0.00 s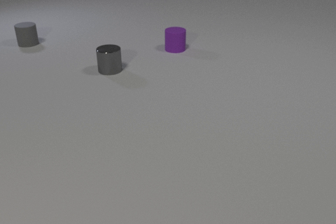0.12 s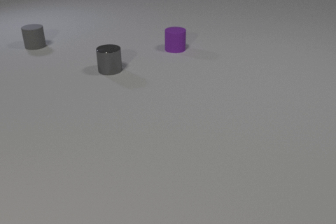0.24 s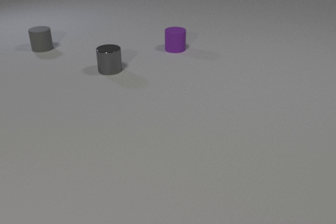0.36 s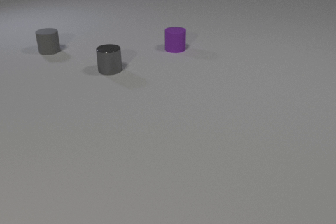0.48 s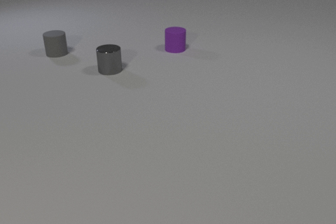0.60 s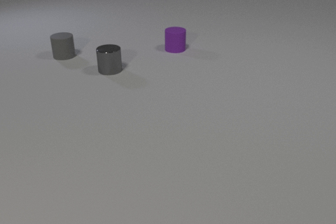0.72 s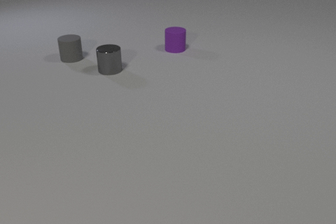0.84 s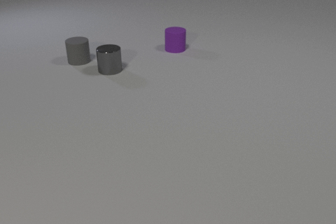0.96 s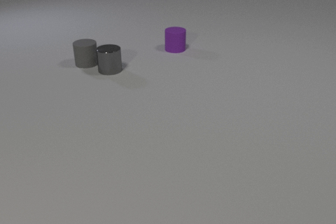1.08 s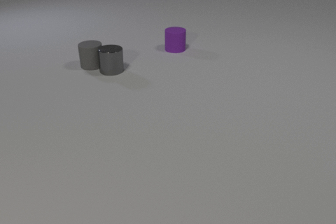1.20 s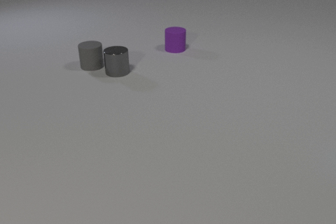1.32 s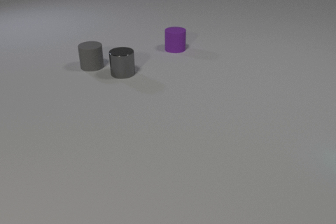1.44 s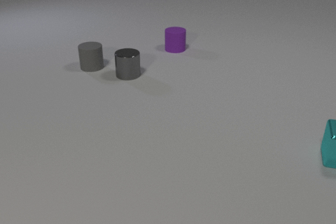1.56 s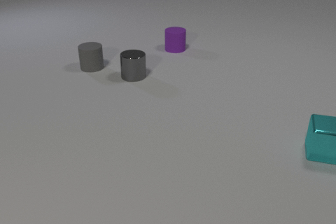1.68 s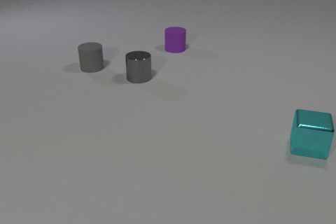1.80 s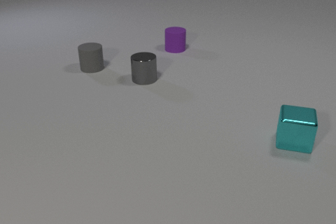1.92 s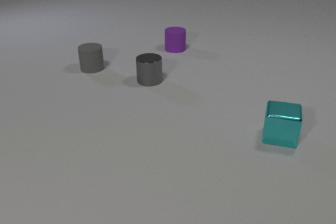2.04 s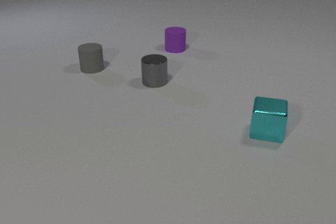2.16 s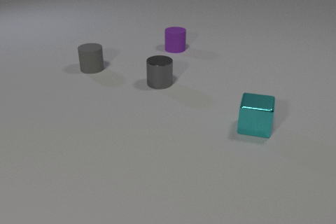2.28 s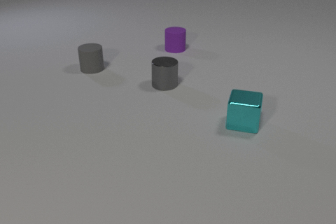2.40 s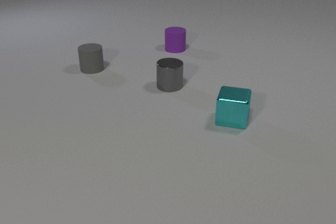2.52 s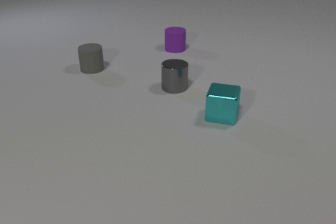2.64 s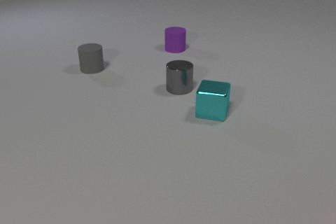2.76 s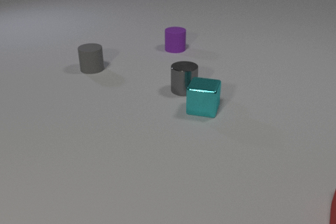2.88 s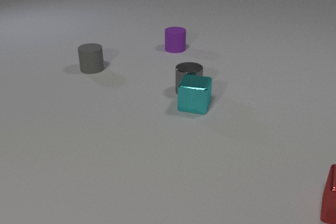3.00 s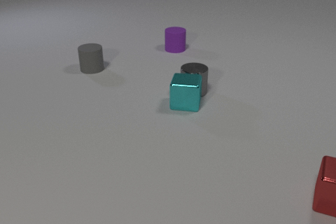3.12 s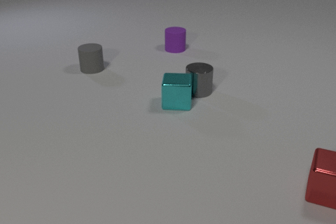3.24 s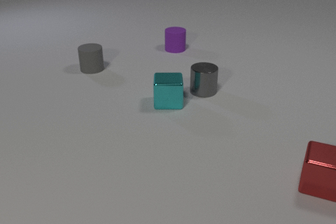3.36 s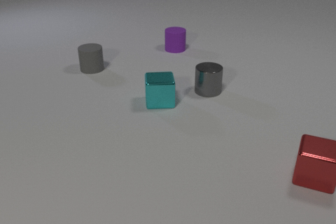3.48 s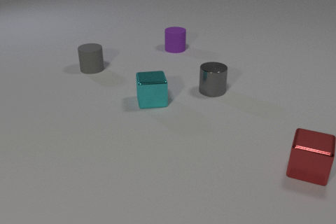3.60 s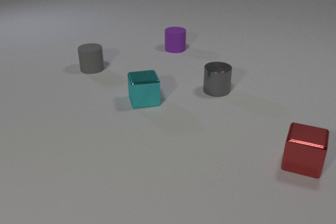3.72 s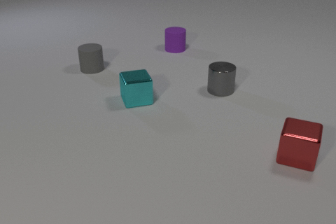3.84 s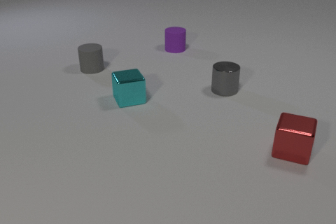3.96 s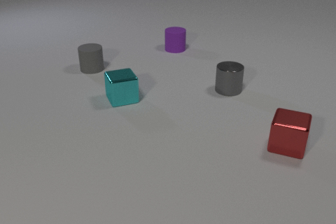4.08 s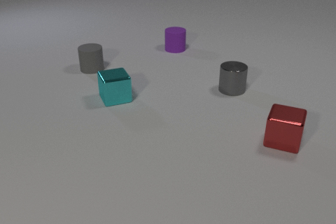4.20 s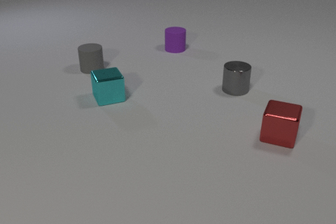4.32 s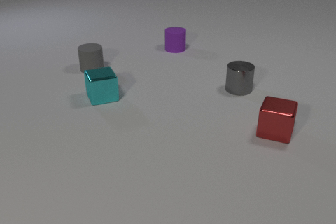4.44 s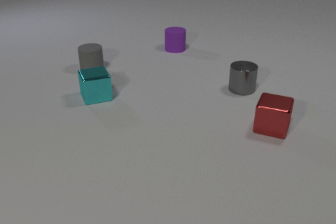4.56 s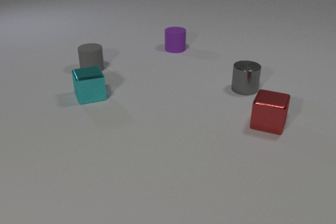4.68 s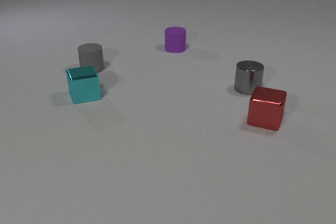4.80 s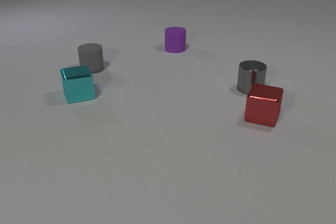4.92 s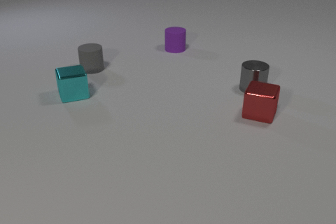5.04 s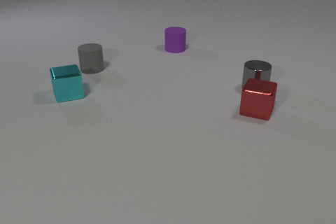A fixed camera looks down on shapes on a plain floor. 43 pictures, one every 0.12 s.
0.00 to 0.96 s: The gray rubber cylinder slides toward the camera and to the right.
0.96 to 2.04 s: The gray rubber cylinder slides toward the camera. The gray metal cylinder slides to the right and toward the camera. The cyan metal cube comes in at the right edge, slides to the left. The gray rubber cylinder and the gray metal cylinder collide.
2.04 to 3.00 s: The gray metal cylinder slides to the right and toward the camera. The cyan metal cube slides to the left and away from the camera. The red metal cube comes in at the right edge, slides away from the camera and to the left. The gray metal cylinder and the cyan metal cube collide.
3.00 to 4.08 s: The gray metal cylinder slides to the right. The cyan metal cube slides to the left, spins so that its near face slides to the right, counterclockwise seen from above. The red metal cube slides away from the camera and to the left.
4.08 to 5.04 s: The gray metal cylinder slides to the right. The cyan metal cube slides to the left. The red metal cube slides away from the camera and to the left.
How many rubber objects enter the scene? 0.
Are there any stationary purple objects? yes.
Are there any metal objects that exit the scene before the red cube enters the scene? no.
